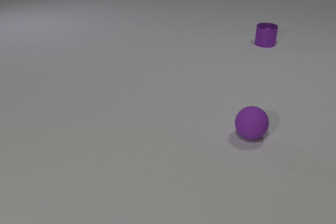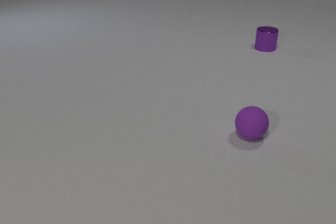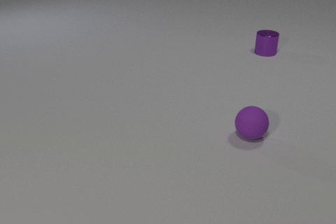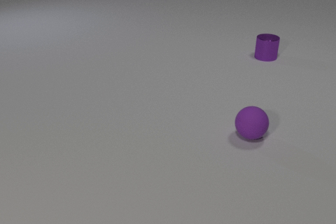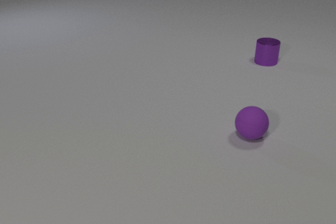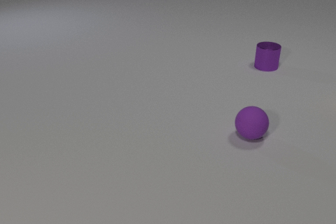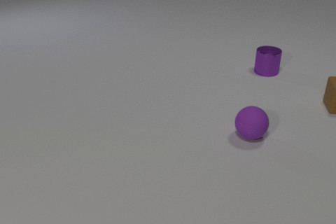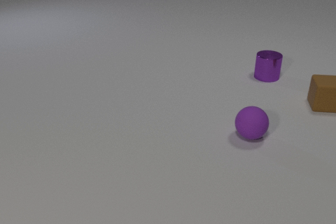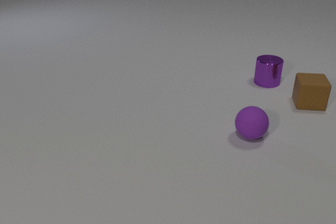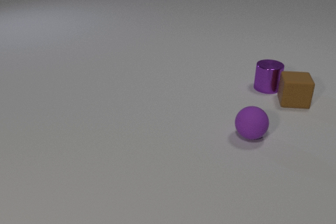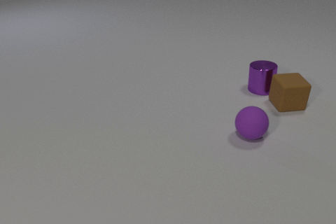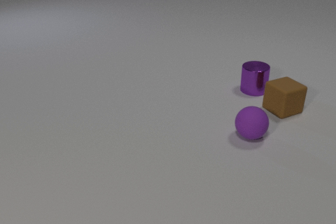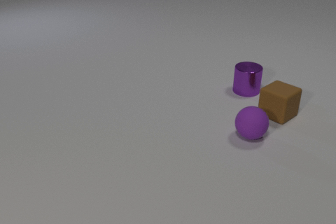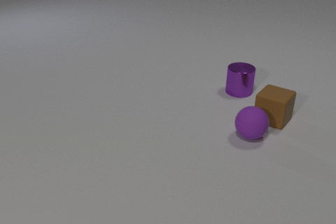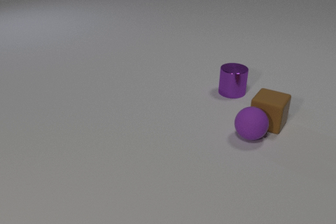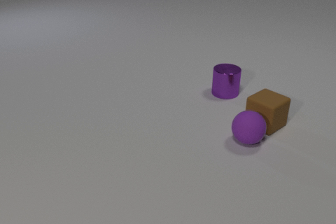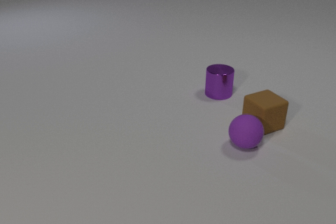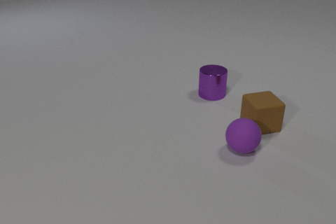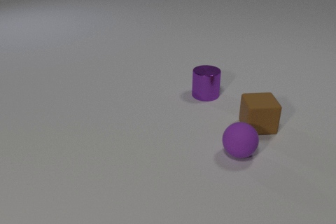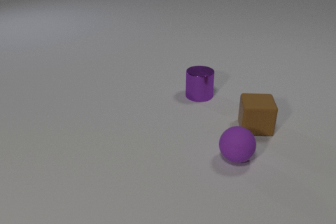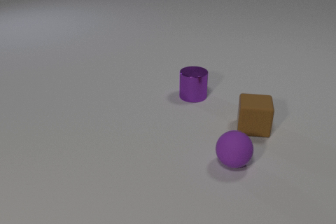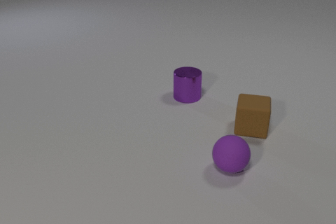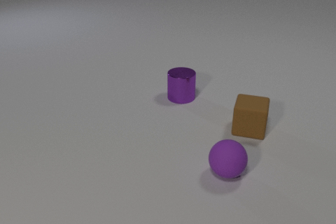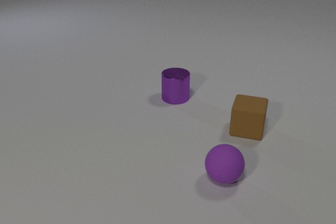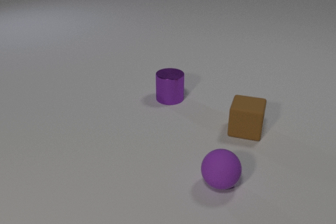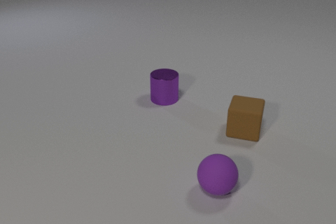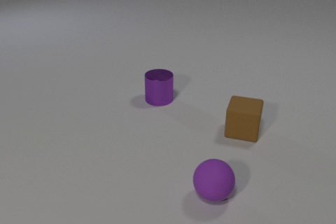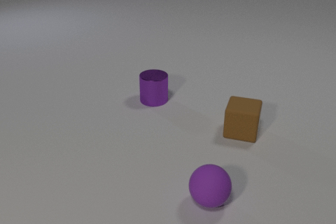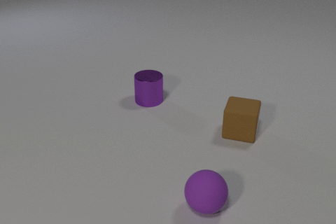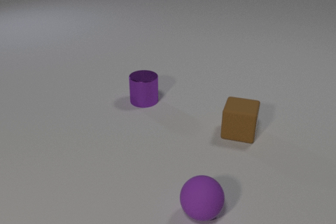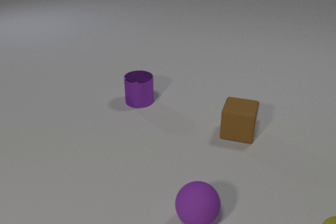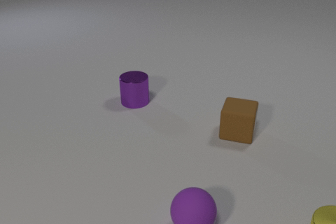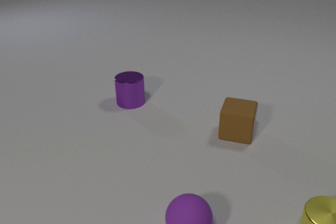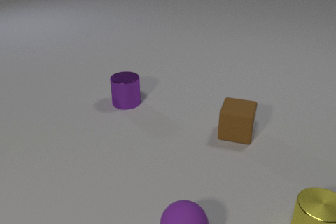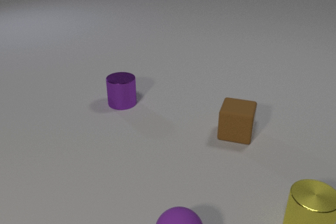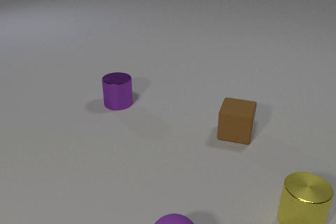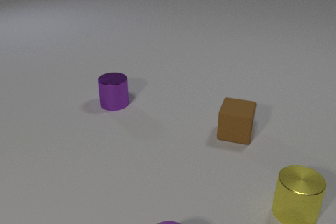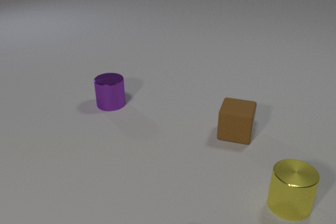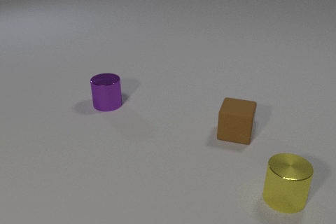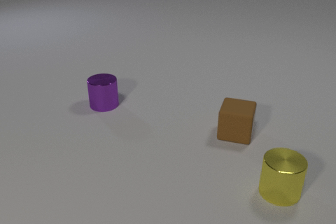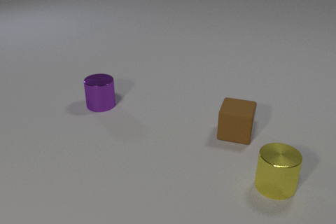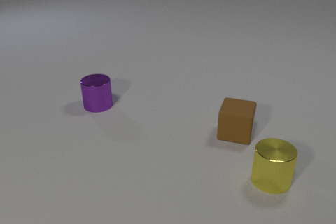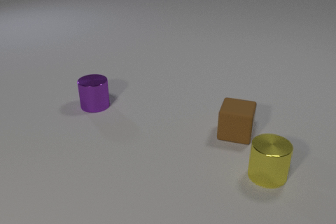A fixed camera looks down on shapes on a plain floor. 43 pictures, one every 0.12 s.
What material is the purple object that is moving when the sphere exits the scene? metal.
What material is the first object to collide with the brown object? metal.
How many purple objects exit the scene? 1.
0.00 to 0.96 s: The brown rubber cube comes in at the right edge, slides to the left. The purple metal cylinder slides toward the camera.
0.96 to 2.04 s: The brown rubber cube slides toward the camera and to the left, spins so that its near face slides to the right, counterclockwise seen from above. The purple metal cylinder slides to the left and toward the camera. The purple rubber sphere rolls toward the camera. The brown rubber cube and the purple metal cylinder collide. The brown rubber cube and the purple rubber sphere collide.
2.04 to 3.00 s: The brown rubber cube slides to the left and toward the camera, spins so that its near face slides to the left, clockwise seen from above. The purple metal cylinder slides to the left. The purple rubber sphere rolls toward the camera.
3.00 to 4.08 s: The brown rubber cube slides to the left and toward the camera. The purple metal cylinder slides to the left. The purple rubber sphere rolls toward the camera and to the left. The yellow metal cylinder comes in at the bottom edge, slides away from the camera and to the left.
4.08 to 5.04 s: The purple metal cylinder slides to the left. The purple rubber sphere rolls toward the camera and to the left, leaves at the bottom edge. The yellow metal cylinder slides away from the camera and to the left.
